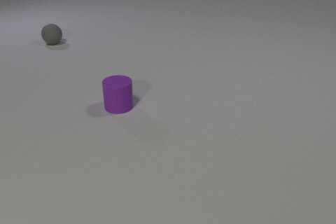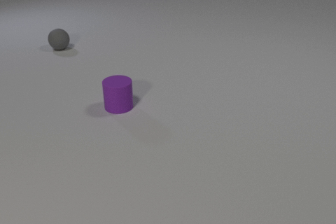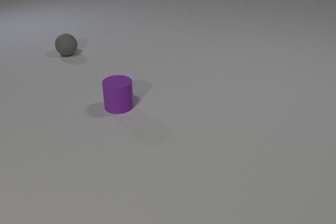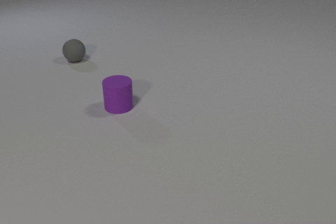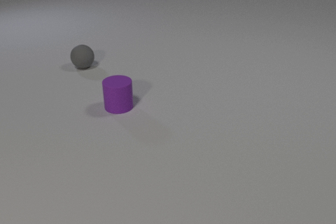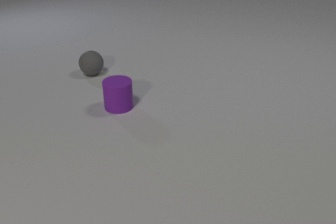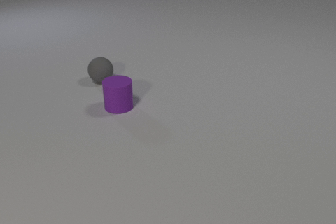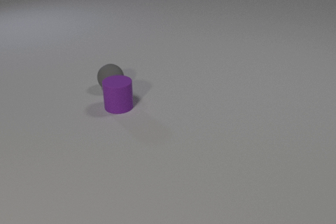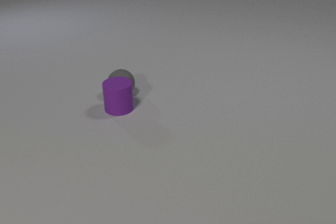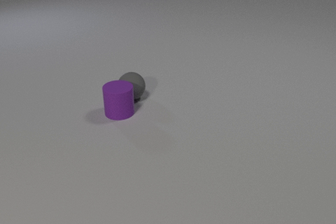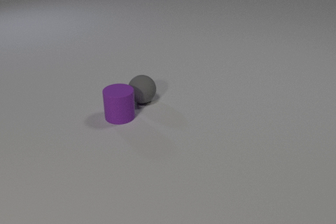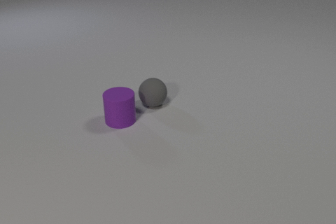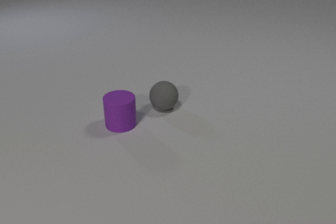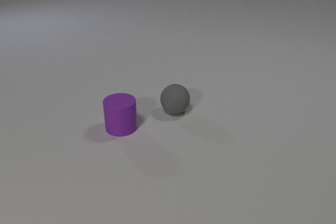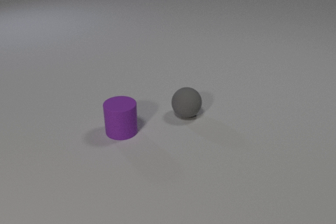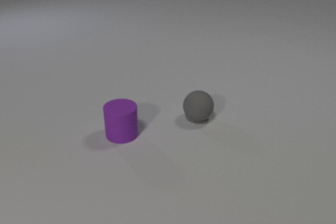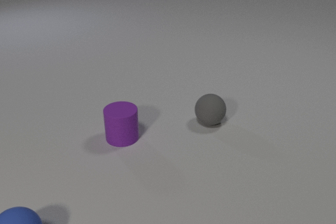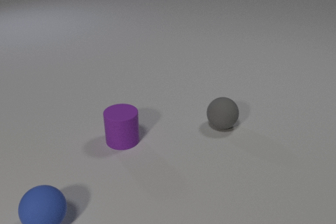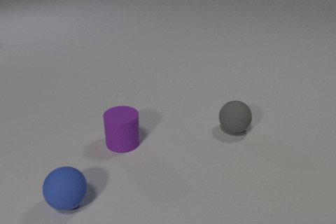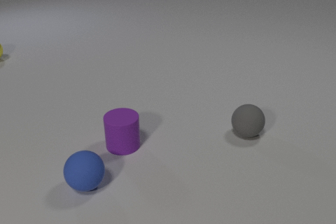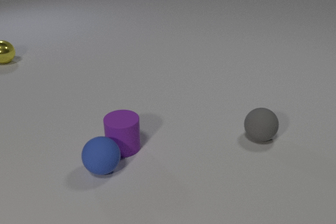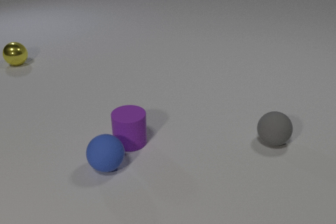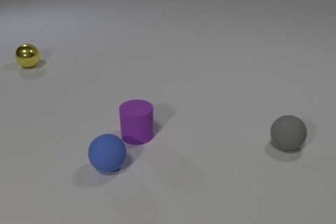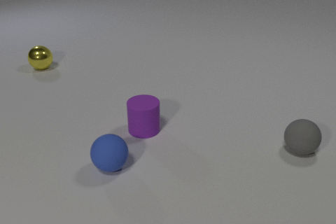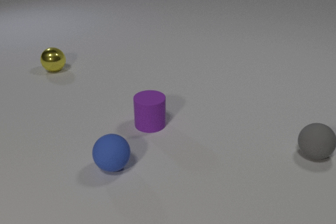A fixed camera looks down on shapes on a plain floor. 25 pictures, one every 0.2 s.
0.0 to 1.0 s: The gray rubber sphere rolls toward the camera.
1.0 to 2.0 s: The gray rubber sphere rolls toward the camera and to the right. The purple rubber cylinder slides toward the camera. The gray rubber sphere and the purple rubber cylinder collide.
2.0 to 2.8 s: The gray rubber sphere rolls to the right and toward the camera. The purple rubber cylinder slides toward the camera.
2.8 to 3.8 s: The gray rubber sphere rolls to the right and toward the camera. The purple rubber cylinder slides toward the camera. The blue rubber sphere comes in at the bottom edge, rolls away from the camera and to the right. The yellow metal sphere comes in at the left edge.
3.8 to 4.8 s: The gray rubber sphere rolls to the right. The purple rubber cylinder slides away from the camera and to the right. The blue rubber sphere rolls to the right and away from the camera. The yellow metal sphere rolls to the right and toward the camera. The purple rubber cylinder and the blue rubber sphere collide.
Are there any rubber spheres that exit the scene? no.
How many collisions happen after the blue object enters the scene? 1.
What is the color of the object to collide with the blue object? purple.
